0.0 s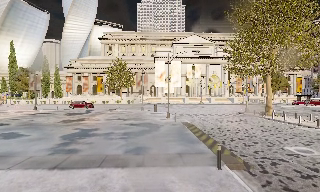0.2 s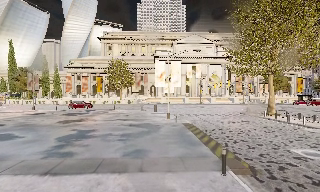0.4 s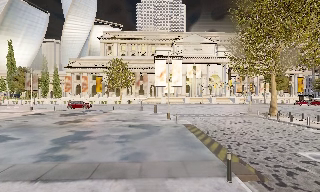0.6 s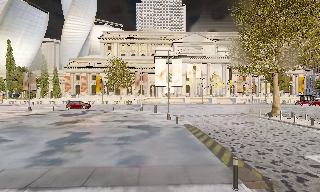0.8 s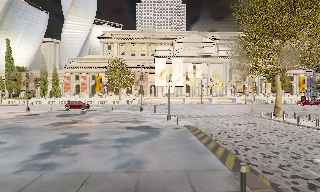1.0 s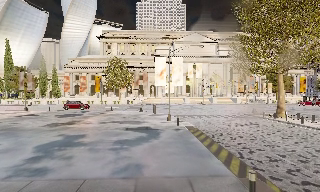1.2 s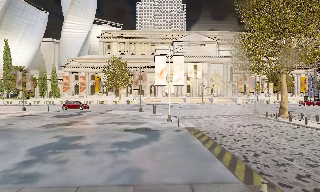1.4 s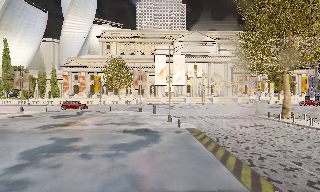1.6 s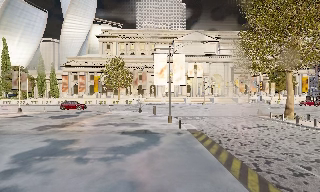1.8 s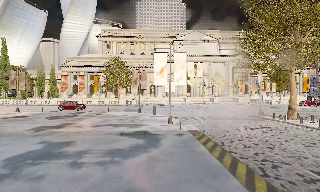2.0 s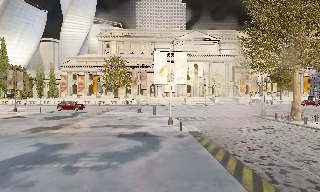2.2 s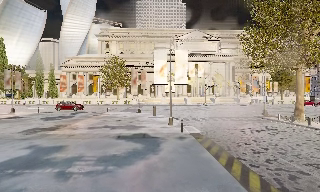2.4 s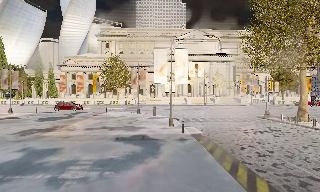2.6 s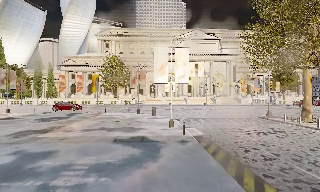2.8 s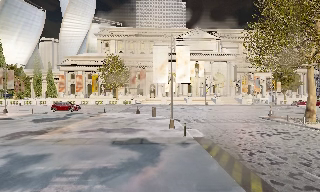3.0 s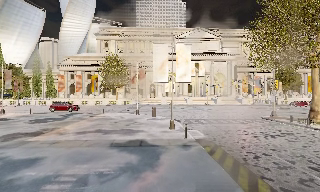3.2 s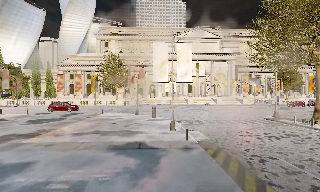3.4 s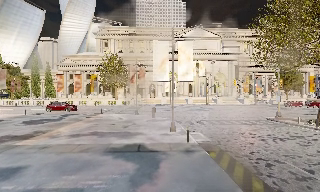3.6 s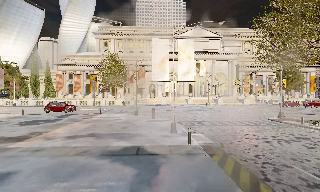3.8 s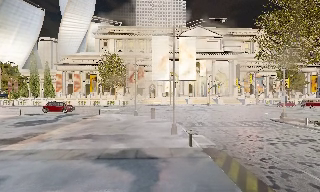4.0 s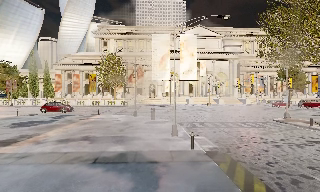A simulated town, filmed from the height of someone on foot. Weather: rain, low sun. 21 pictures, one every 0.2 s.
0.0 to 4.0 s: The camera travels forward, about 8 m, so what stands in front looms larger.
The film runs forward here.
